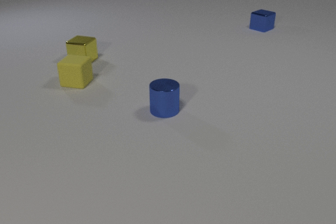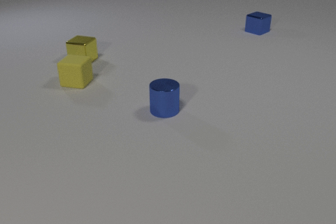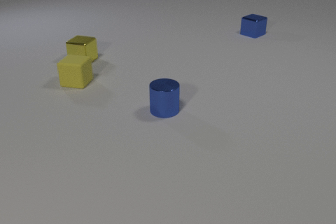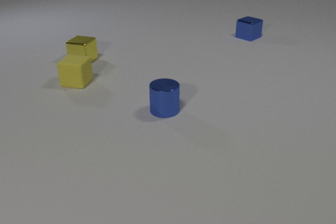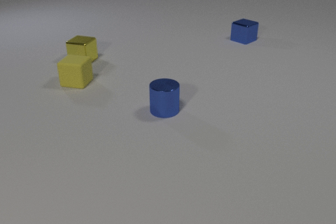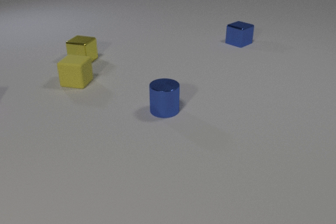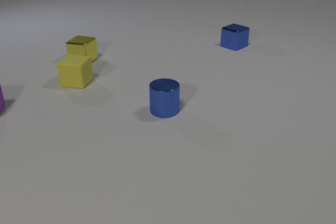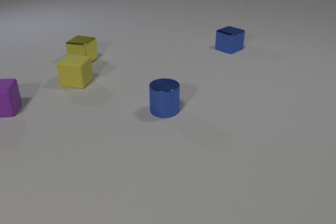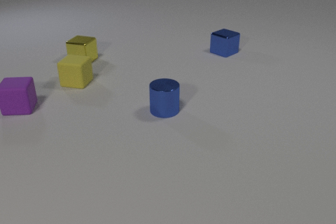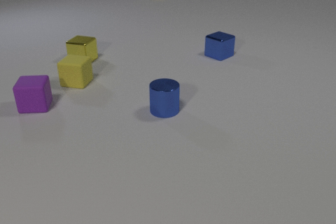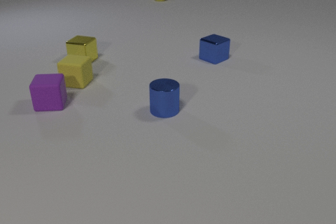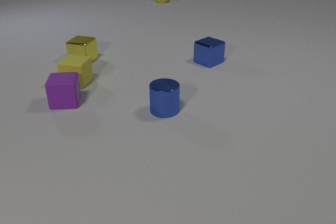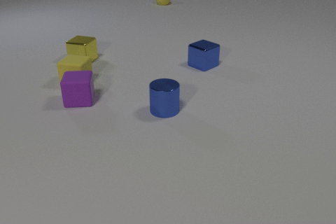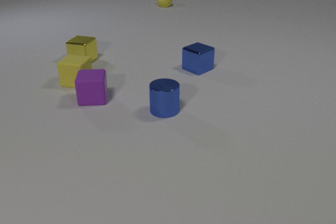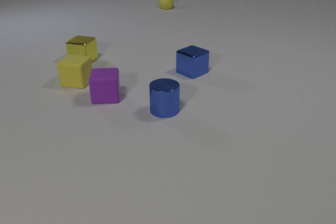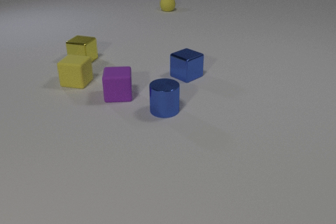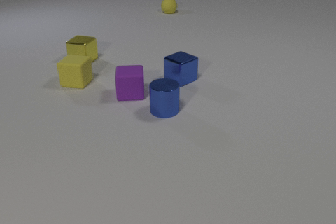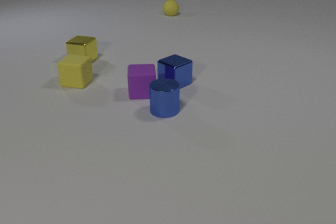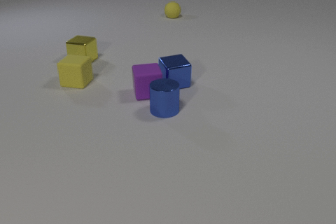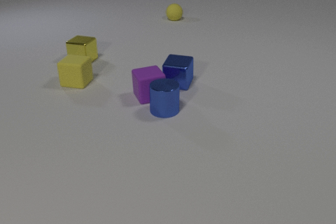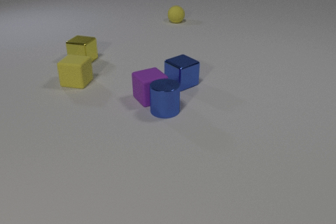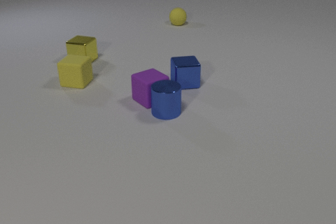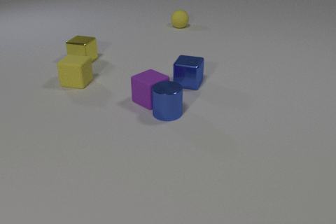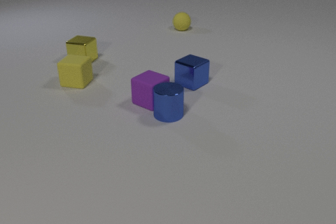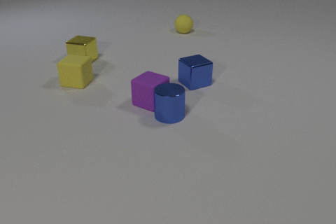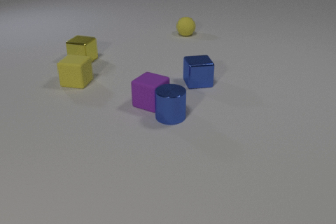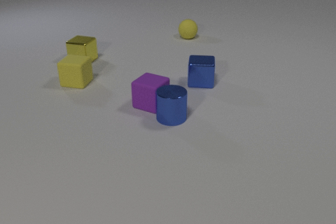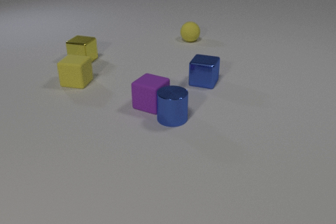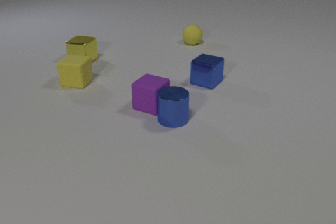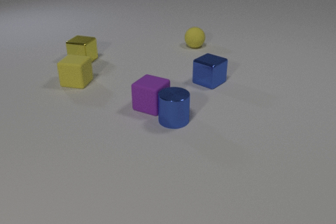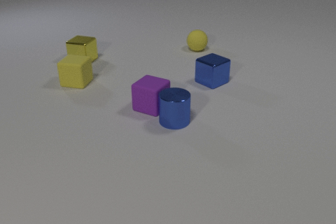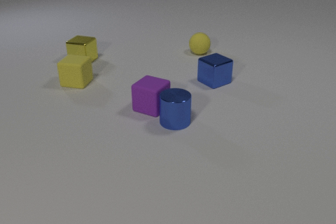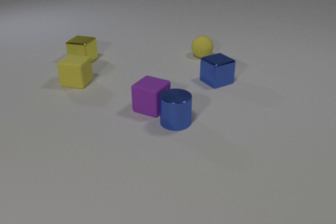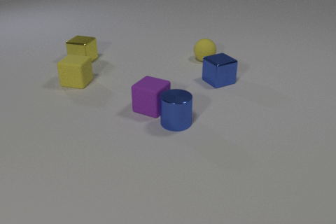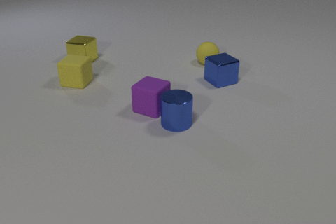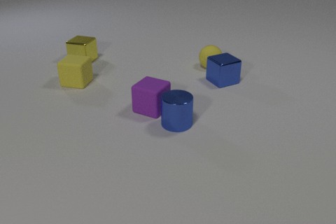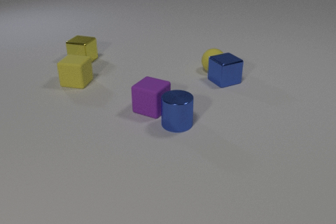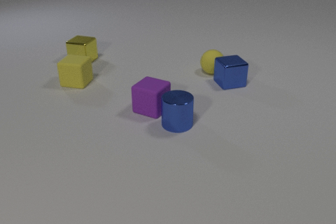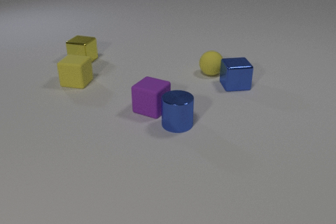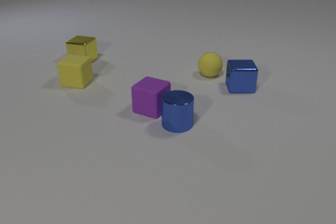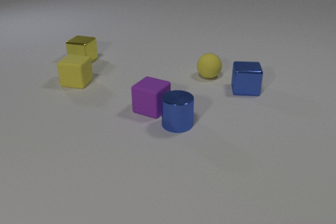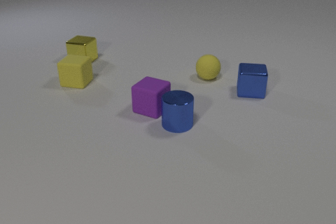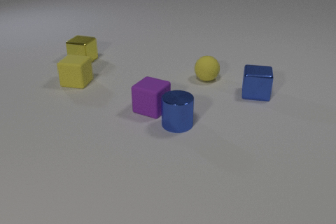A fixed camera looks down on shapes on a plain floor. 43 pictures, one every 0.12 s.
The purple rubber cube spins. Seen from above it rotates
counterclockwise.
The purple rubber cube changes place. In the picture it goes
to the right.
0.00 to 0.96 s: The purple rubber cube comes in at the left edge, slides to the right. The blue metal cube slides toward the camera and to the left.
0.96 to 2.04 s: The purple rubber cube slides to the right. The blue metal cube slides toward the camera and to the left. The yellow rubber sphere comes in at the top edge, rolls toward the camera.
2.04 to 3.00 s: The purple rubber cube slides toward the camera, spins so that its near face slides to the right, counterclockwise seen from above. The blue metal cube slides to the right. The blue metal cylinder slides toward the camera and to the right. The yellow rubber sphere rolls toward the camera. The purple rubber cube and the blue metal cube collide. The purple rubber cube and the blue metal cylinder collide.
3.00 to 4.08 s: The purple rubber cube slides toward the camera. The blue metal cube slides to the right. The blue metal cylinder slides toward the camera. The yellow rubber sphere rolls toward the camera.
4.08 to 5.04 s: The blue metal cube slides to the right and toward the camera. The yellow rubber sphere rolls toward the camera. The blue metal cube and the yellow rubber sphere collide.
What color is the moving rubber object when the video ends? yellow.
How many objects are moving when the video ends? 2.
How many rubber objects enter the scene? 2.
